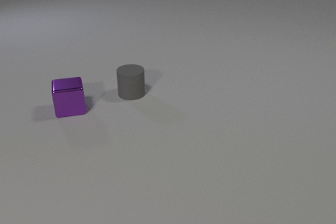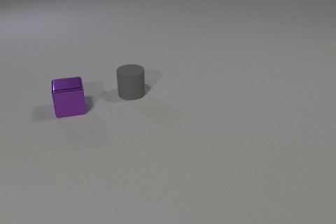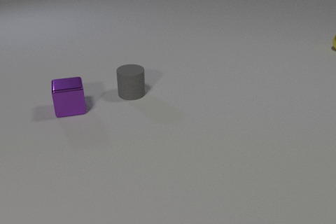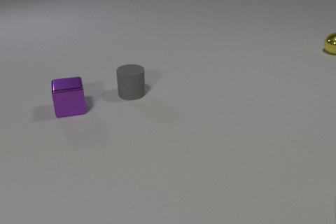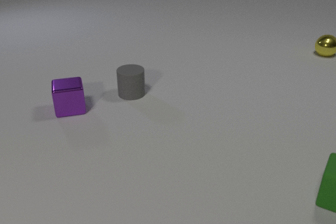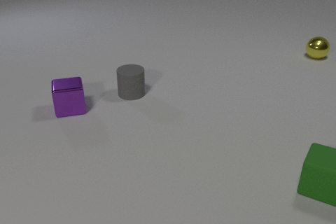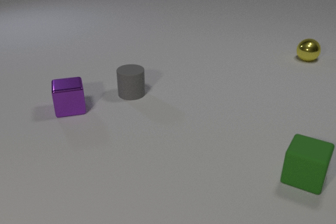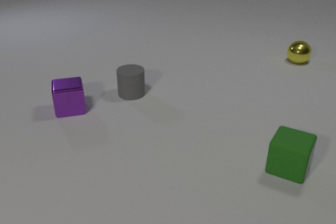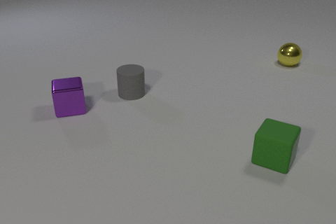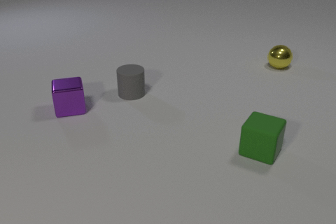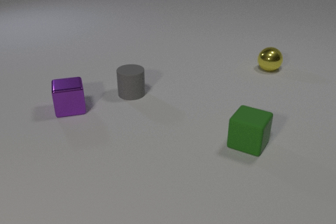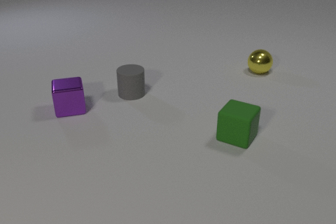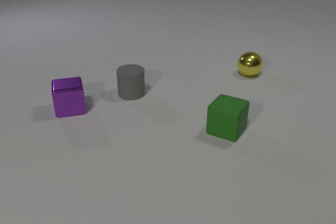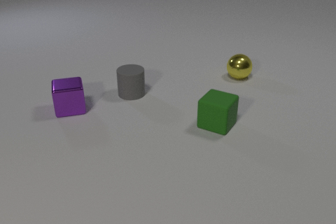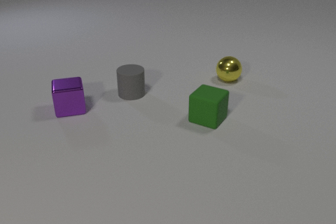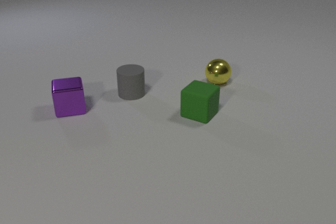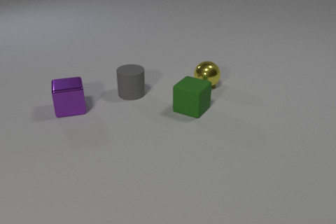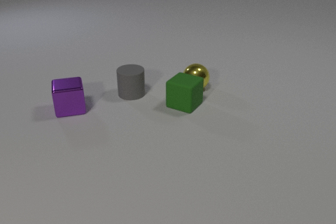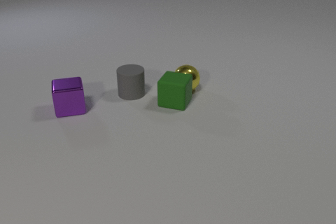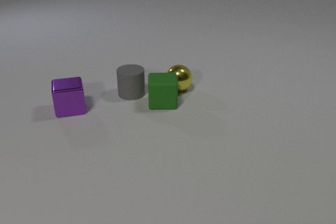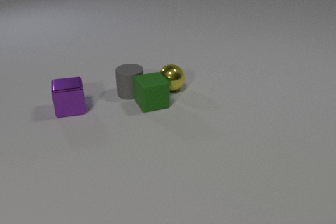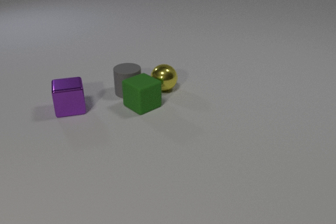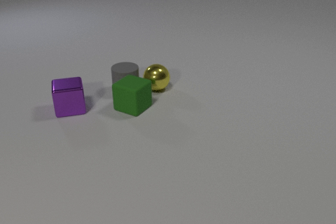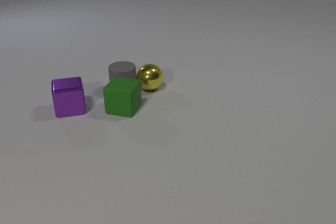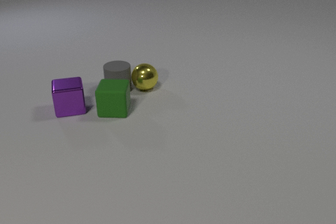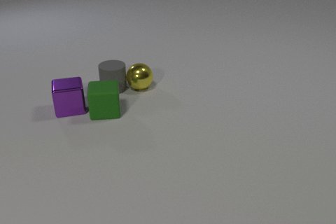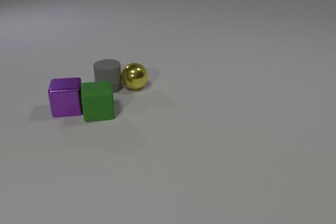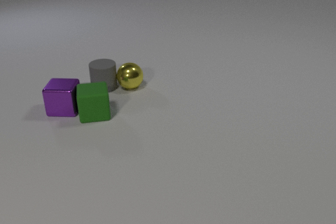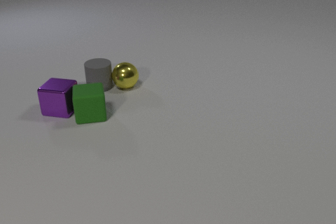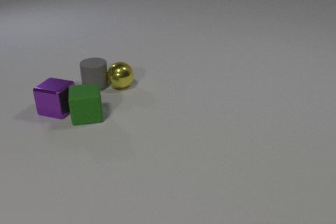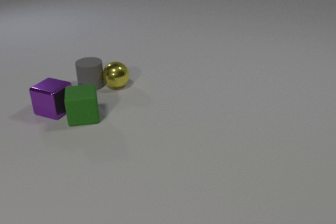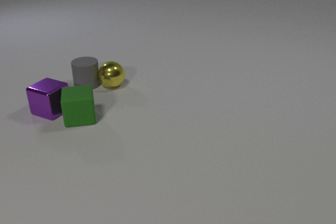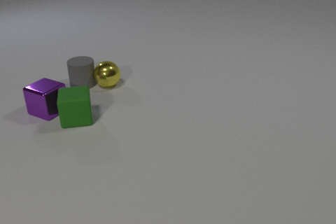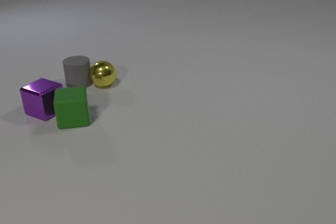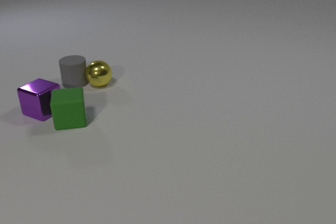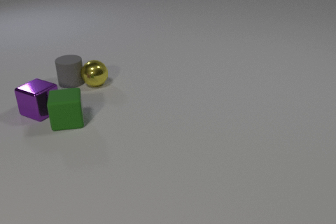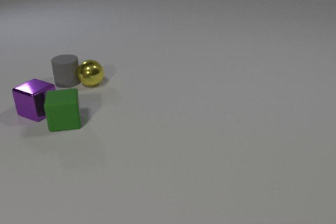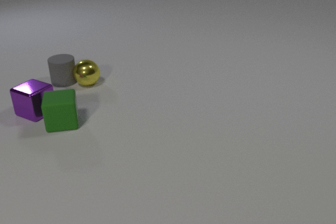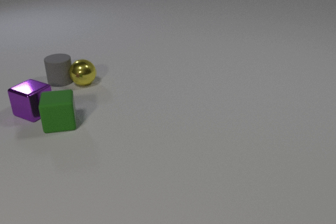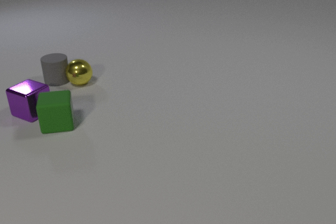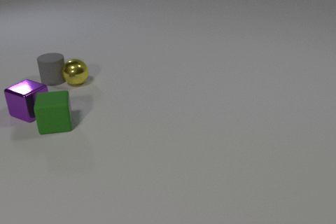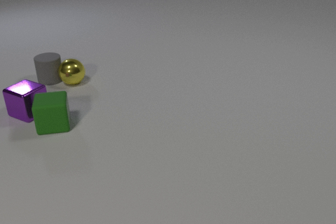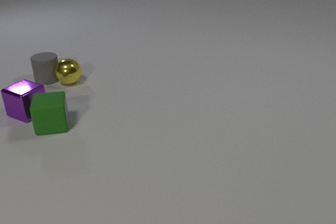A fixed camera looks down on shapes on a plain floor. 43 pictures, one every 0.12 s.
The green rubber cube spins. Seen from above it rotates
counterclockwise.
The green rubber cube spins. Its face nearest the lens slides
to the right.
0.00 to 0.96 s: The green rubber cube comes in at the right edge, slides to the left and away from the camera. The yellow metal sphere comes in at the right edge, rolls toward the camera and to the left.
0.96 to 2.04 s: The green rubber cube slides to the left and away from the camera. The yellow metal sphere rolls to the left and toward the camera.
2.04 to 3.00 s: The green rubber cube slides to the left, spins so that its near face slides to the right, counterclockwise seen from above. The yellow metal sphere rolls to the left. The gray rubber cylinder slides to the left and away from the camera. The green rubber cube and the yellow metal sphere collide. The green rubber cube and the gray rubber cylinder collide. The yellow metal sphere and the gray rubber cylinder collide.
3.00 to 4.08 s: The green rubber cube slides to the left. The yellow metal sphere rolls to the left. The purple metal cube slides to the left, spins clockwise seen from above by about 45 degrees, its near face sliding to the left. The gray rubber cylinder slides to the left and away from the camera. The green rubber cube and the purple metal cube collide.
4.08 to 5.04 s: The green rubber cube slides to the left. The yellow metal sphere rolls to the left. The purple metal cube slides to the left. The gray rubber cylinder slides to the left and away from the camera.
Are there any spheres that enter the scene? yes.
What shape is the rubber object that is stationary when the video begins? cylinder.
What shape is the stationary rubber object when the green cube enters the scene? cylinder.
